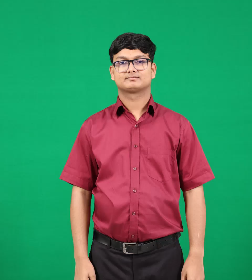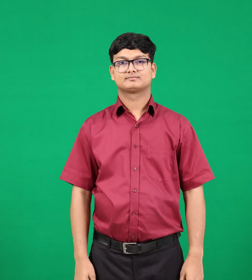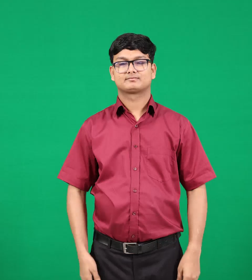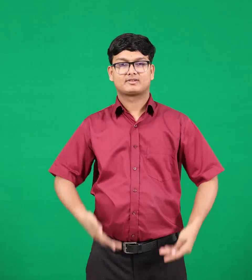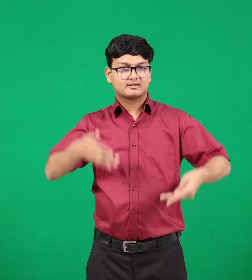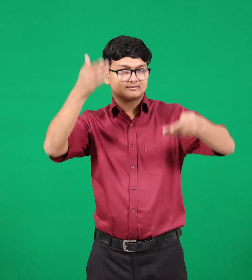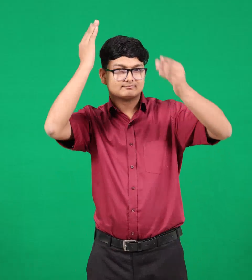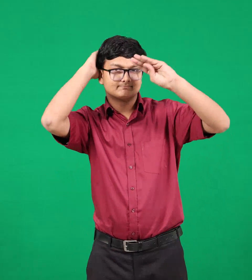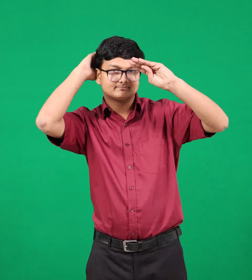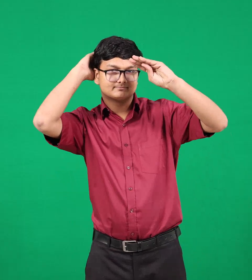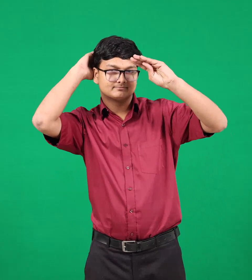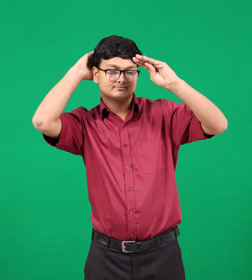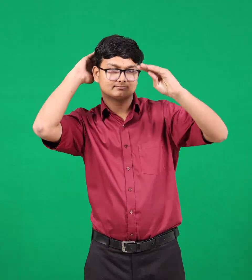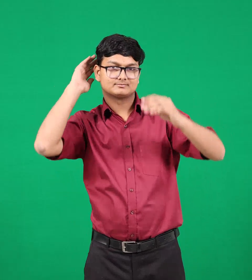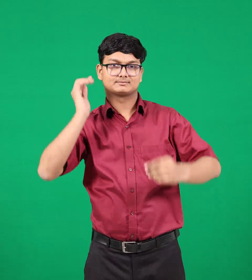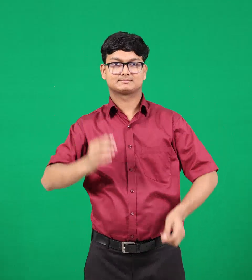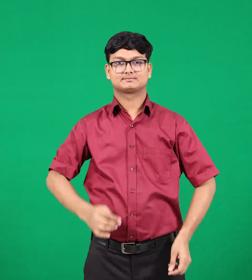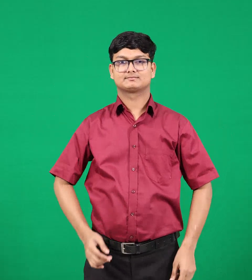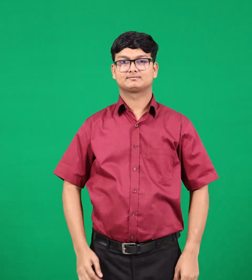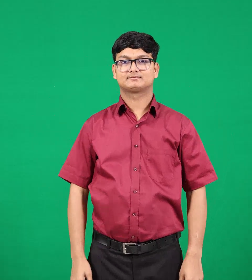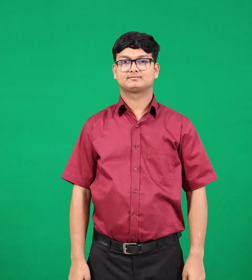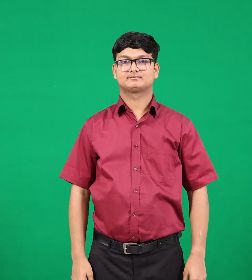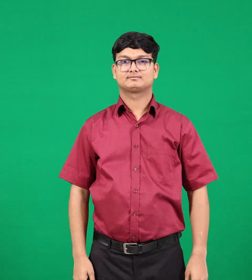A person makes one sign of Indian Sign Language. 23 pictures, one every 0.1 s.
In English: cap
